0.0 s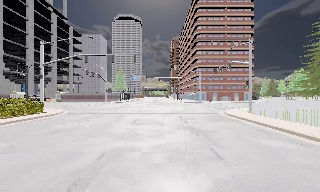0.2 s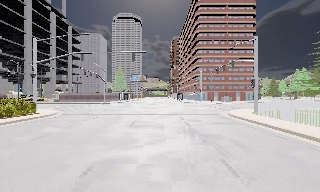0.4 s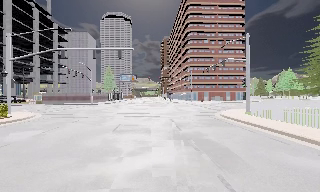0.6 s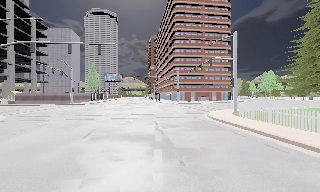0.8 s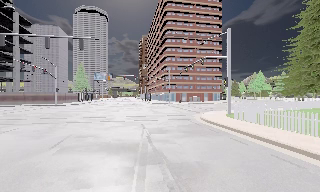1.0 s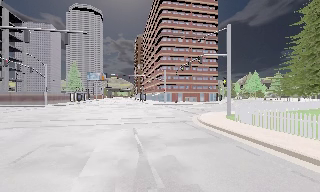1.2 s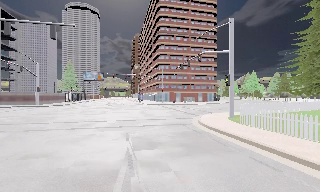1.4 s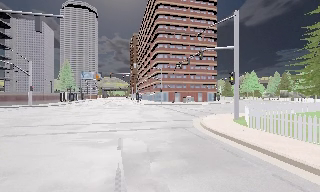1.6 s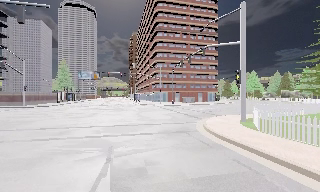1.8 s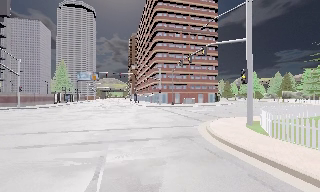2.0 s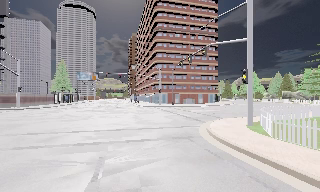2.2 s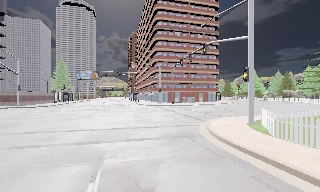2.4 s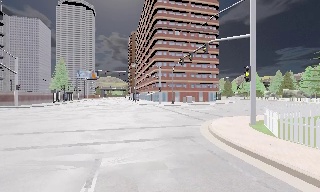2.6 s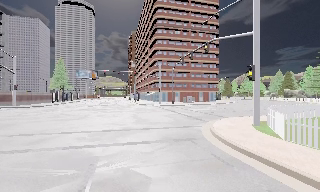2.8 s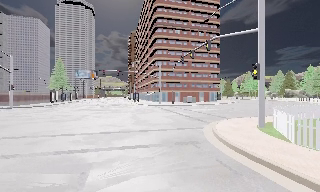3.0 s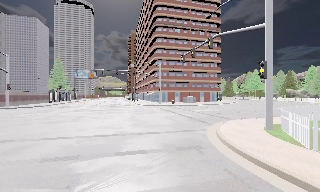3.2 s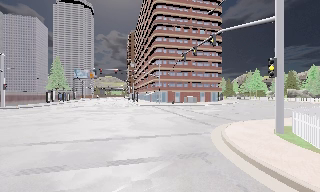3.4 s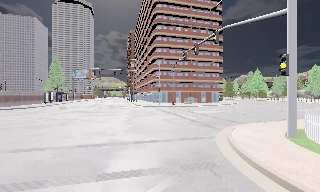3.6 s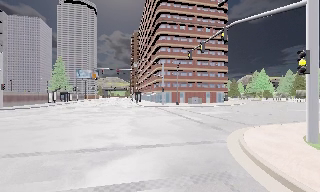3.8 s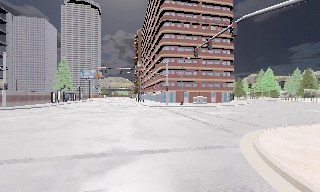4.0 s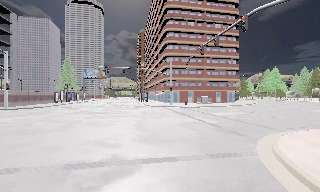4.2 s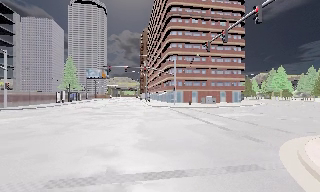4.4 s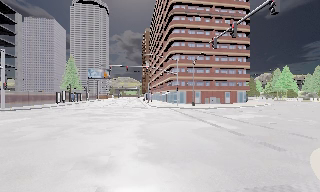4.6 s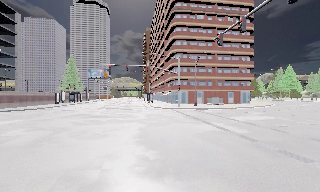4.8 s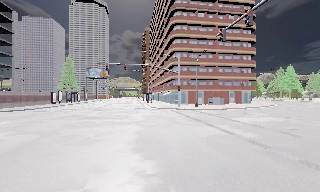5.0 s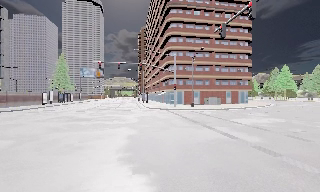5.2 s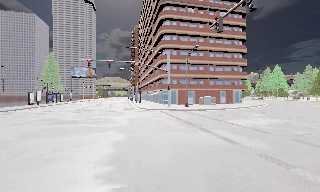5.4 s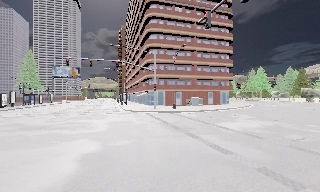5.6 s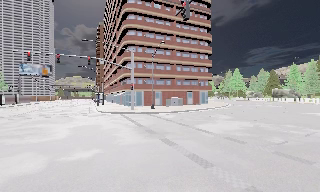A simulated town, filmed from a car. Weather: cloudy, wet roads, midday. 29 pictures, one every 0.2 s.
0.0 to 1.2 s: The scene slides to the left, as the camera pans about 15 degrees to its right. It travels forward, about 7 m, so what stands in front looms larger.
1.2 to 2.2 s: The camera travels forward, about 3 m, so what stands in front looms larger. It loses speed.
2.2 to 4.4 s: The camera travels forward, about 7 m, so what stands in front looms larger. It gains speed.
4.4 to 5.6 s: The camera pans to its right, which is clockwise from overhead, by about 15 degrees. It travels forward, about 6 m, so what stands in front looms larger.
The film runs forward here.
